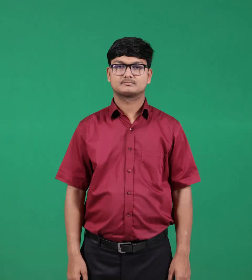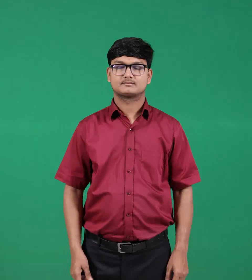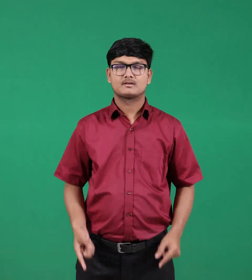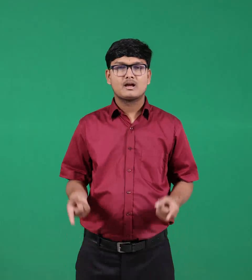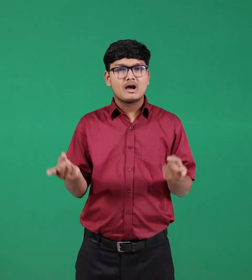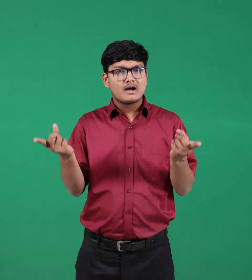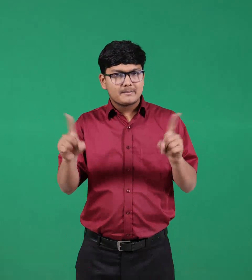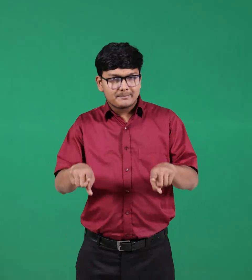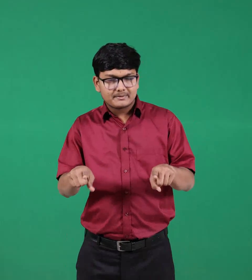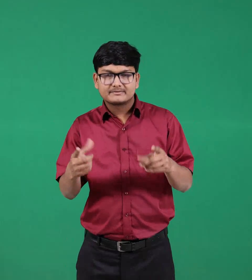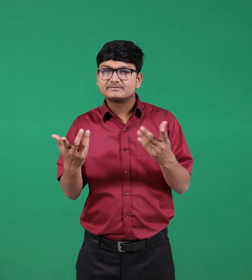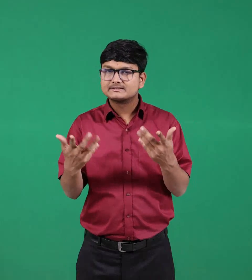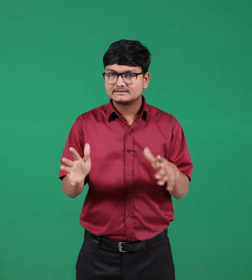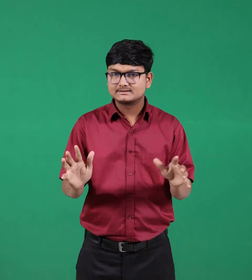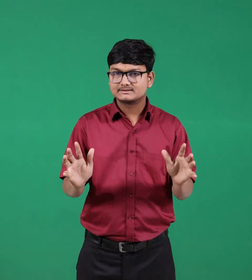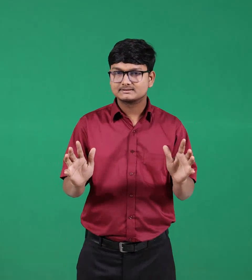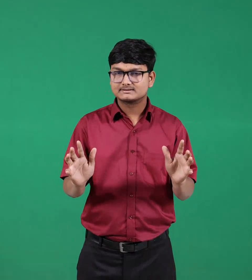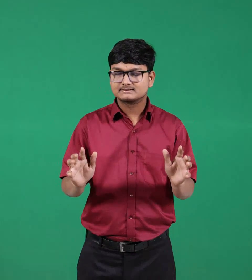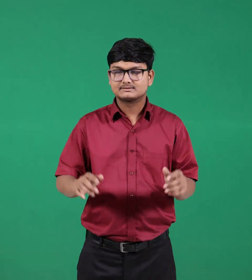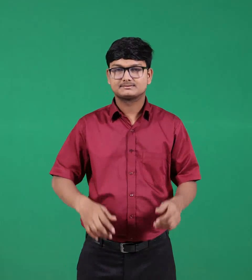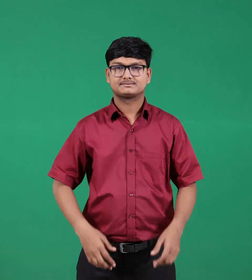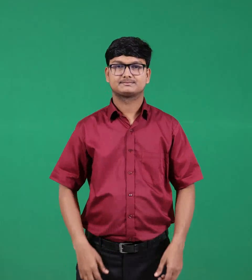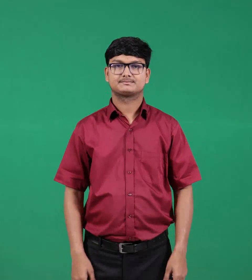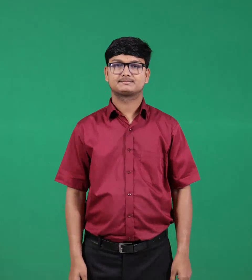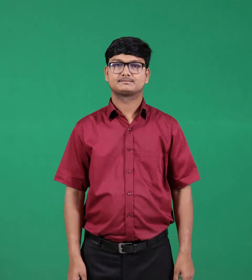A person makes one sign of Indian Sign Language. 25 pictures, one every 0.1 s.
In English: happened
